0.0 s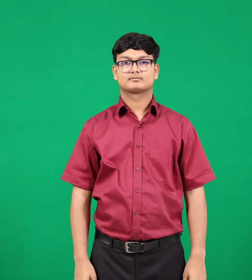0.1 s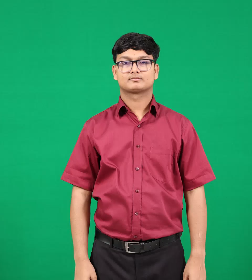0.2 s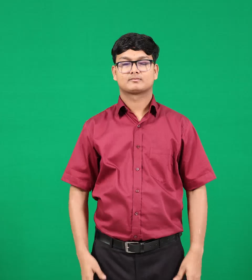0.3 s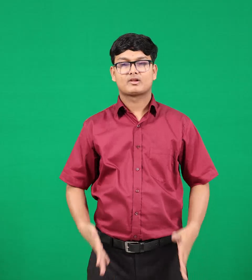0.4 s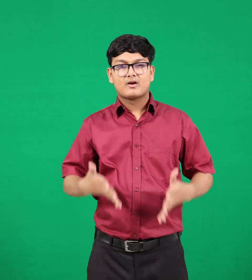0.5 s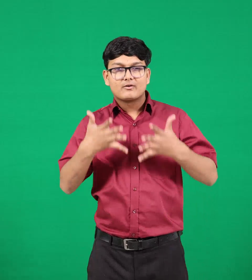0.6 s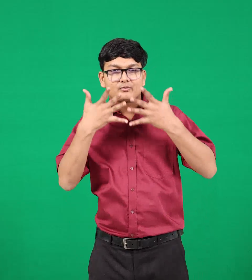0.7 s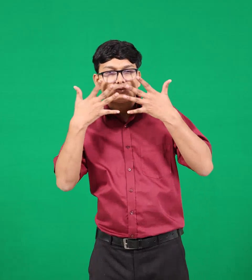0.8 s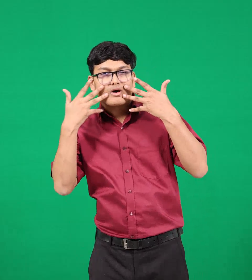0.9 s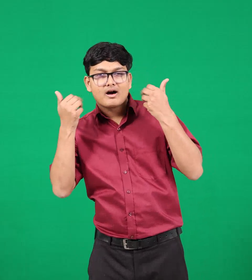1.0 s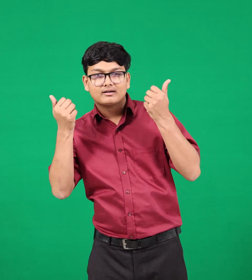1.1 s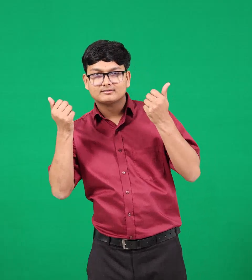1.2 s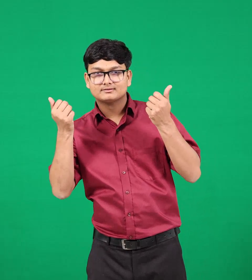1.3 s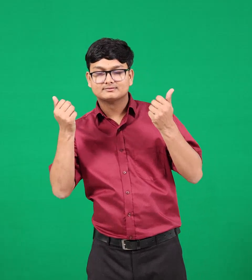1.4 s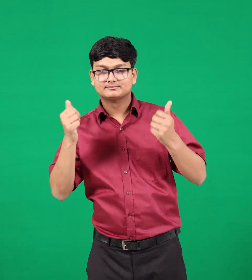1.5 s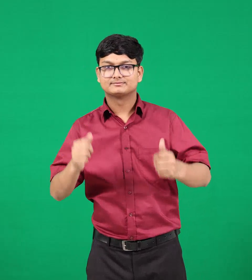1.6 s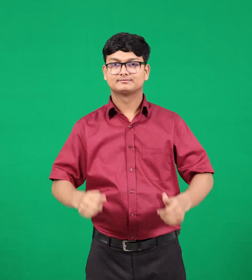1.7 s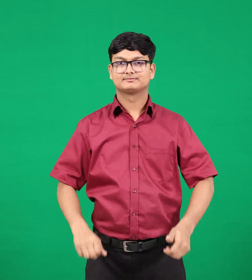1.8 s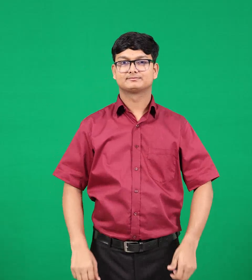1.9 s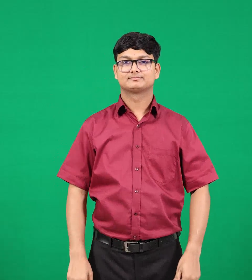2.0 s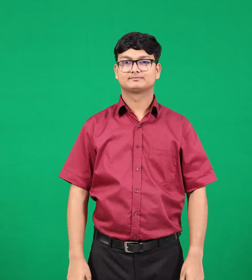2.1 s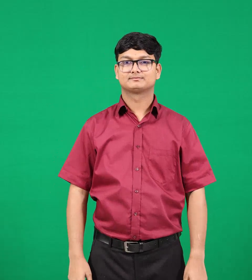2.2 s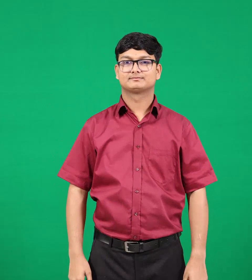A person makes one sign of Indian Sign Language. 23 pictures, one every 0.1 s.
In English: cat
